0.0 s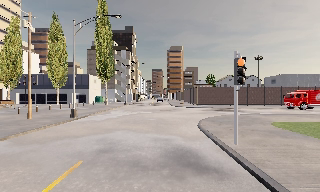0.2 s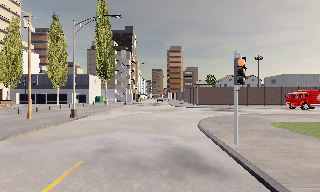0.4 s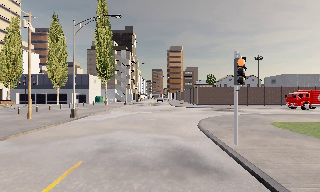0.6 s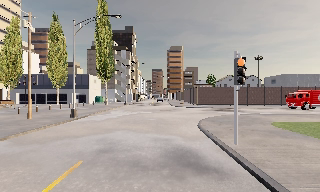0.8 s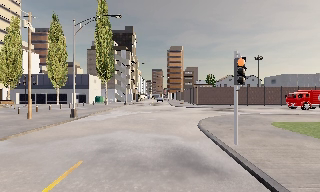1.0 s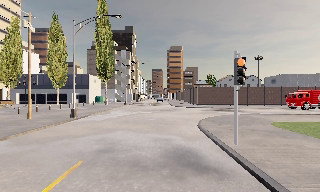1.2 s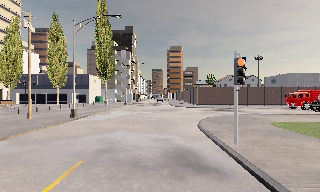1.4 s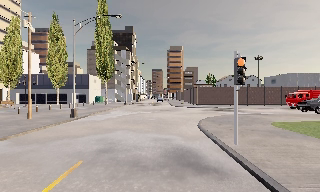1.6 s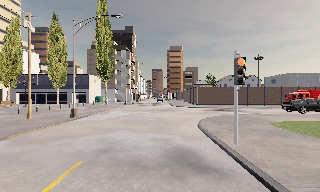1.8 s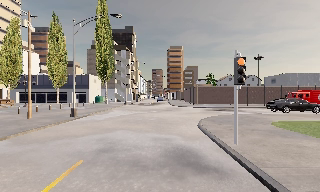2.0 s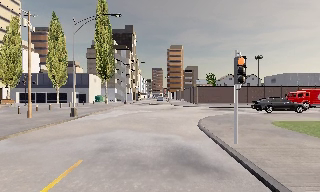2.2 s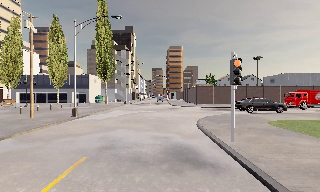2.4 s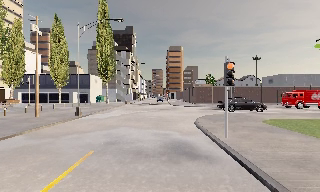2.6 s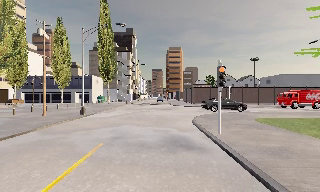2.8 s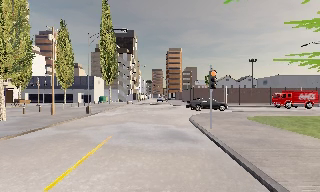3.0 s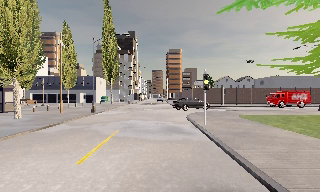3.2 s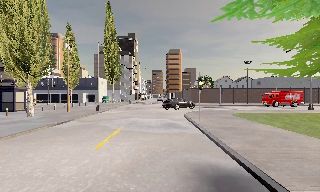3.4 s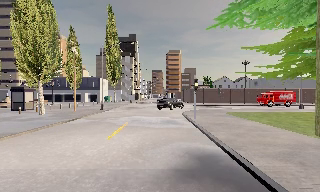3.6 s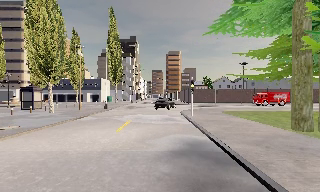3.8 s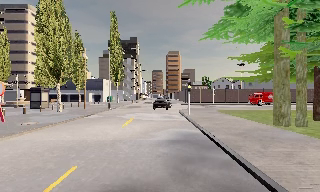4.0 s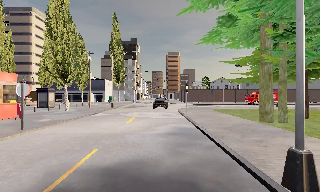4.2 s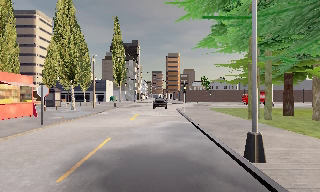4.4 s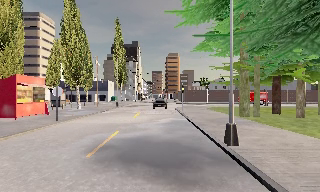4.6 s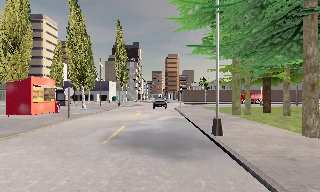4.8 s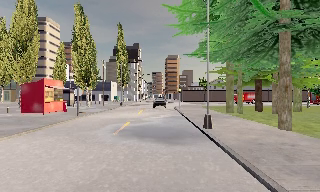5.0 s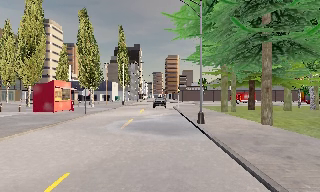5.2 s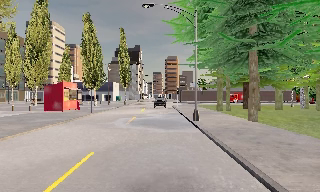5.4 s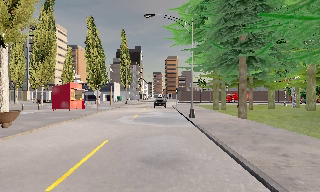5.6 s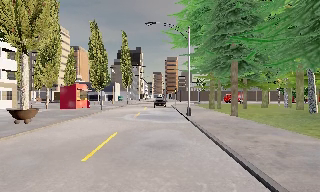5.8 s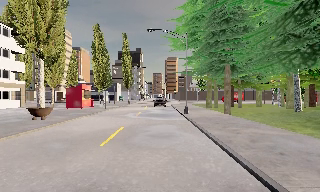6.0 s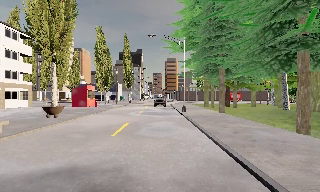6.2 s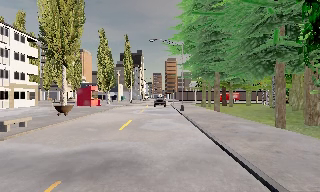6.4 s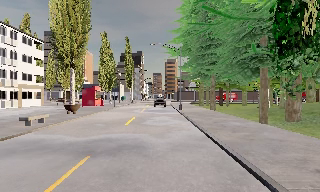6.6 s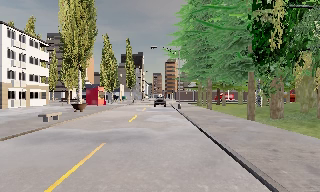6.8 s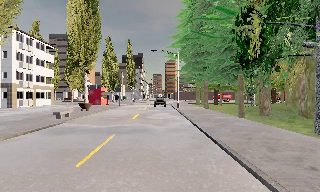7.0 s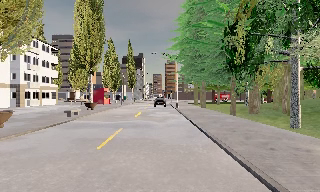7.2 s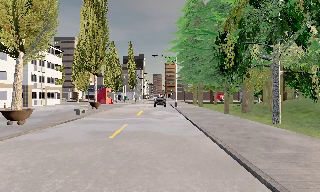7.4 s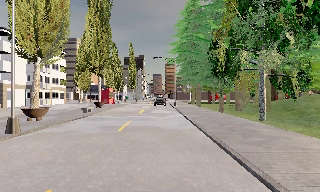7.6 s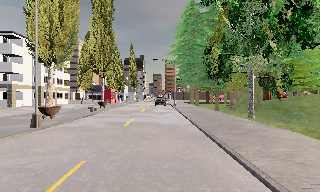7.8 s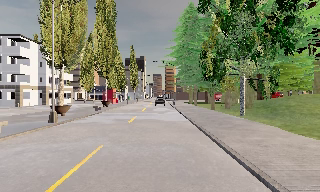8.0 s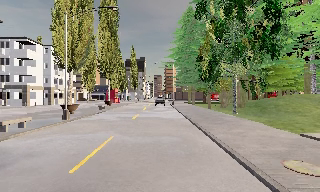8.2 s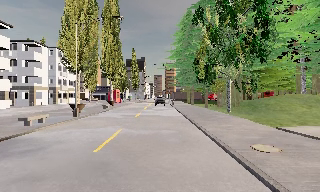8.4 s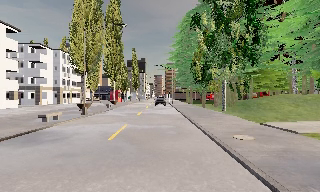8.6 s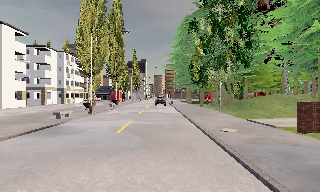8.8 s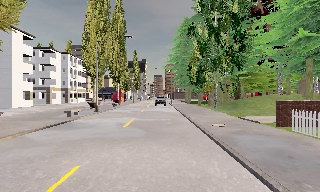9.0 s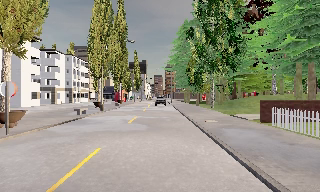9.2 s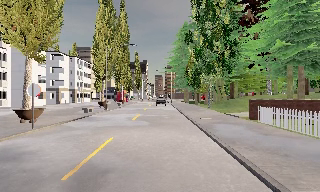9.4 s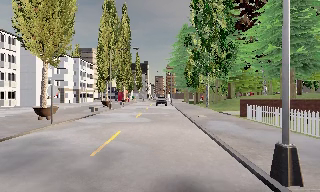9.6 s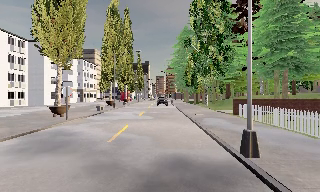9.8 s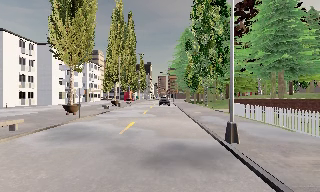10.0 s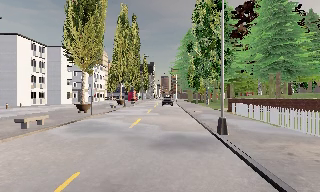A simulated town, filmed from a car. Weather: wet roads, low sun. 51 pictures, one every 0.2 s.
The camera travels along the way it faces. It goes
backward.
0.0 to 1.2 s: The camera keeps its place and its aim.
1.2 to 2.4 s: The camera travels backward, about 0.5 m, so what stands in front gets smaller. It gains speed.
2.4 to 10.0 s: The camera travels backward, about 50 m, so what stands in front gets smaller.
The film runs backward here.
